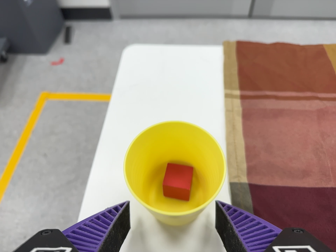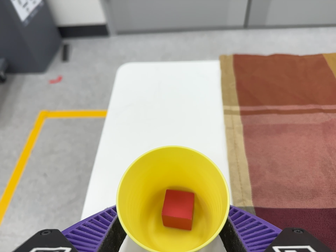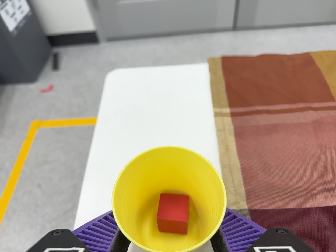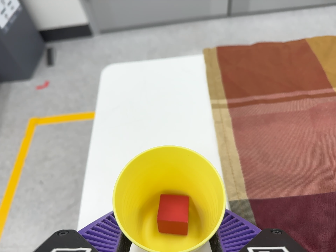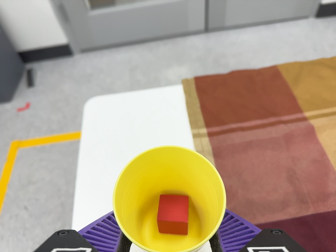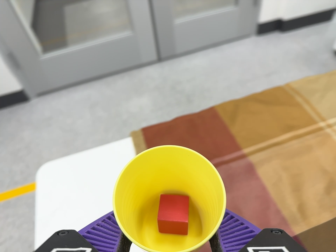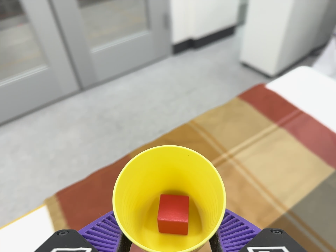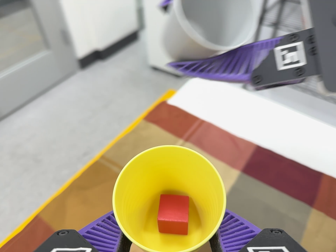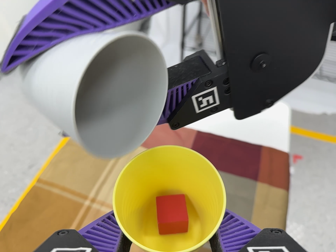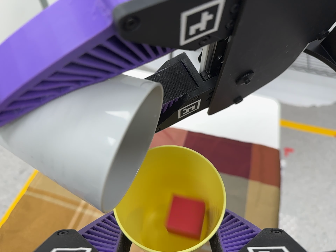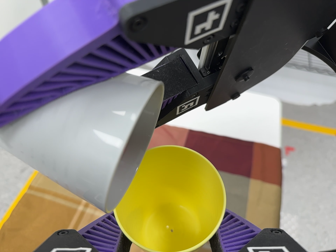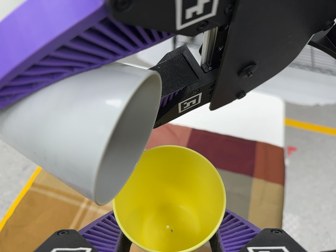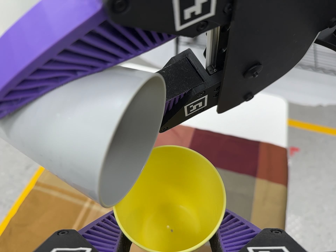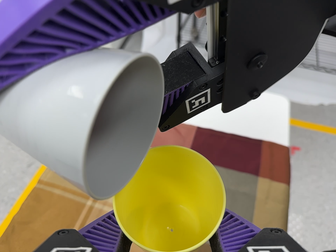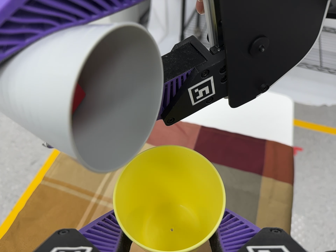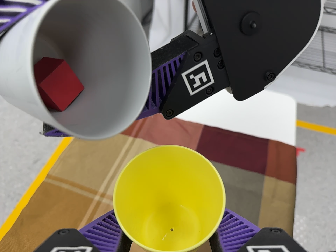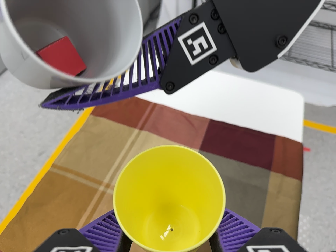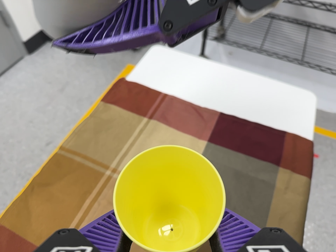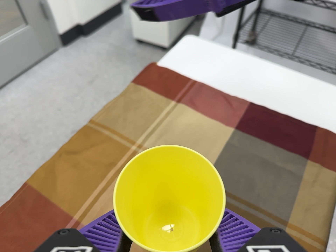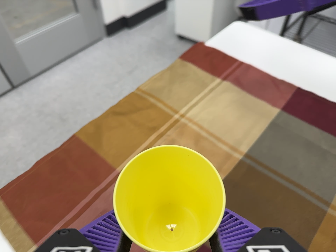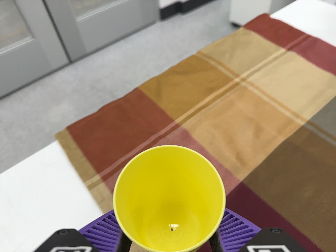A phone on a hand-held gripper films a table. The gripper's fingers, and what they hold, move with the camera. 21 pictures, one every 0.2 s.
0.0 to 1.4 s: The camera swings to its right by about 40 degrees, and the scene slides to the left. It travels toward the top of its view and to its right, about 24 cm, so close, fixed things drift downward. Its aim tips toward the top of its view by about 10 degrees, and the scene shifts downward. It rolls about its line of sight by about 45 degrees, and the scene rotates counterclockwise.
1.4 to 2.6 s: The scene slides to the left, as the camera pans about 10 degrees to its right. It rolls about its line of sight by about 15 degrees, and the scene rotates counterclockwise.
2.6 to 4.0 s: The scene slides to the right, as the camera pans about 25 degrees to its left. It travels toward the bottom of its view and to its left, about 20 cm, so close, fixed things drift upward. It rolls about its line of sight by about 25 degrees, and the scene rotates clockwise.
The film runs backward here.
